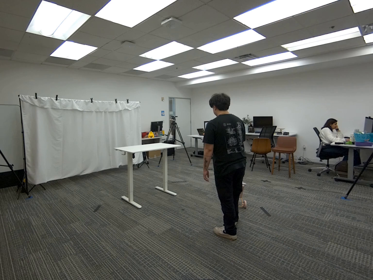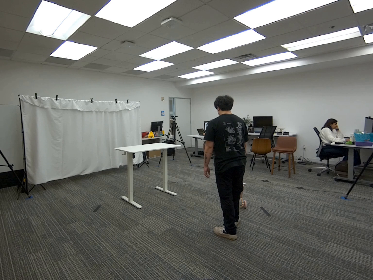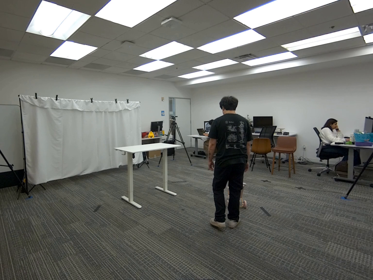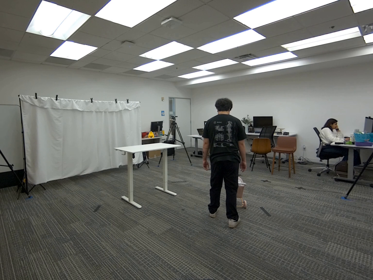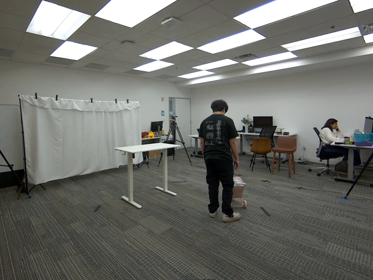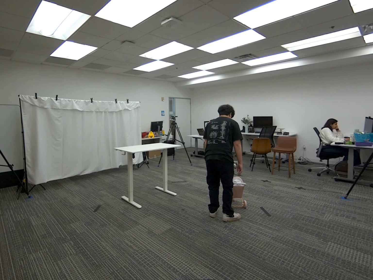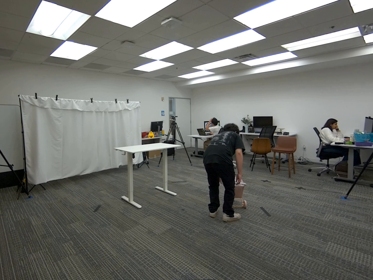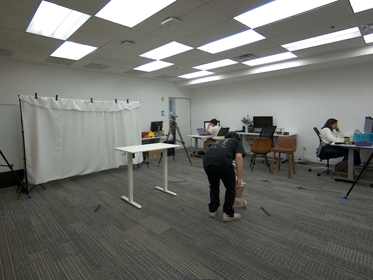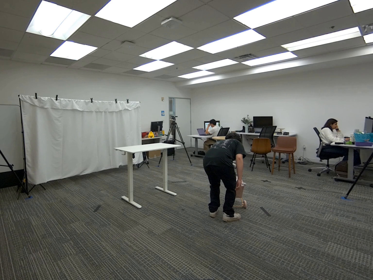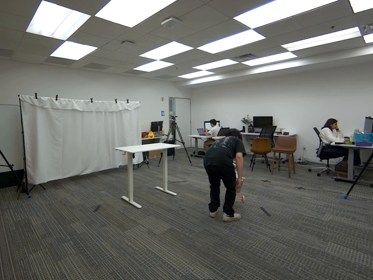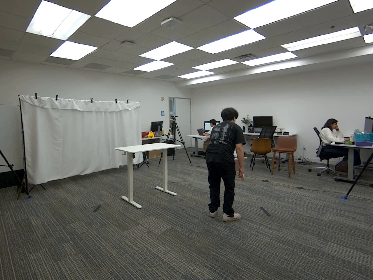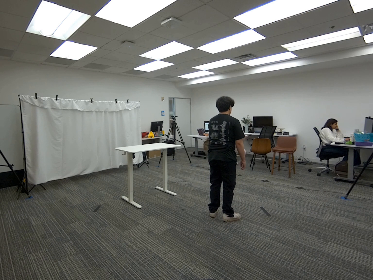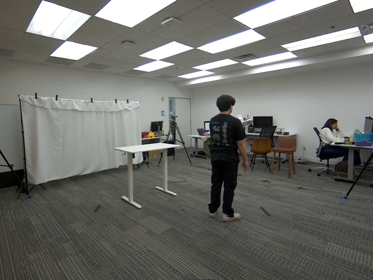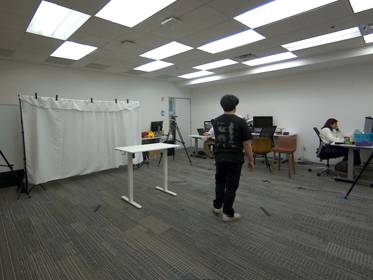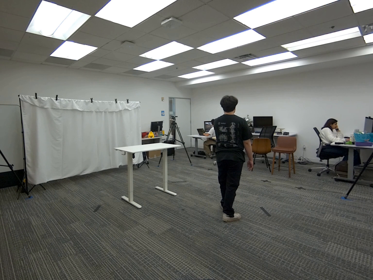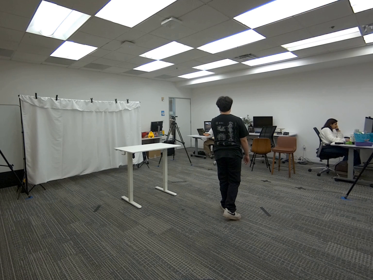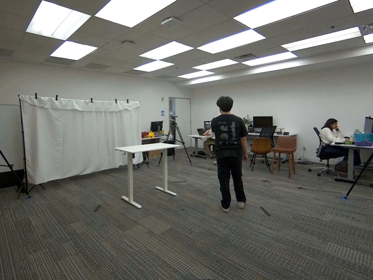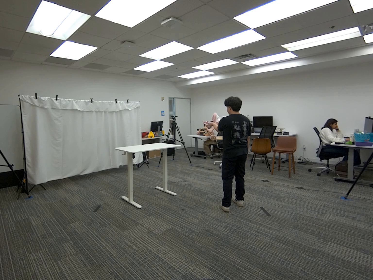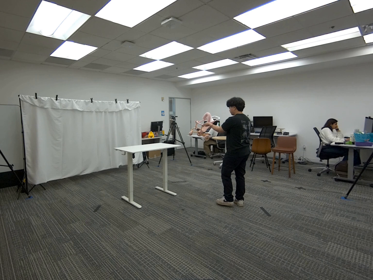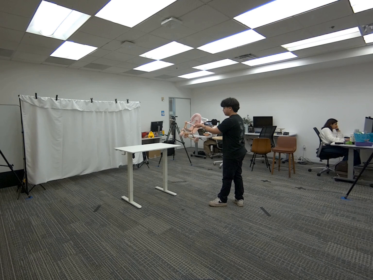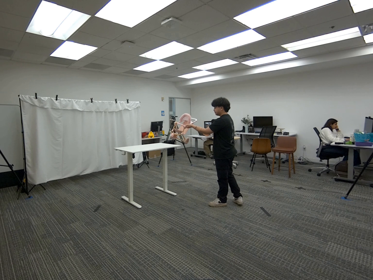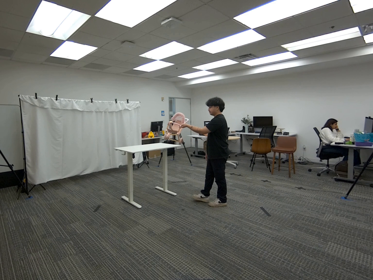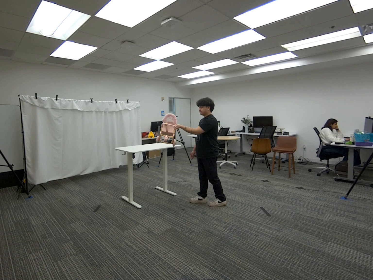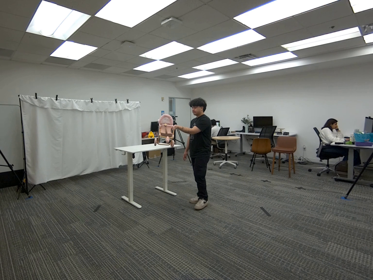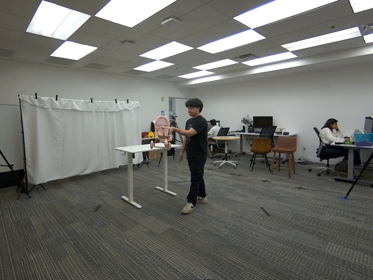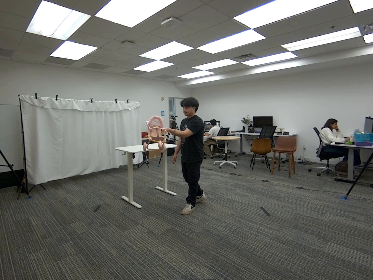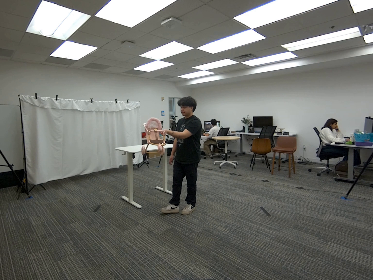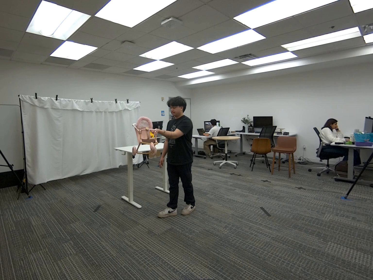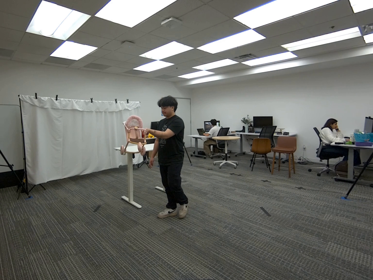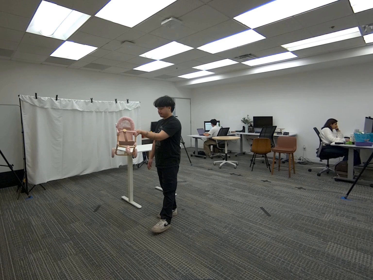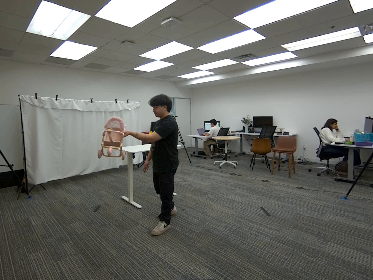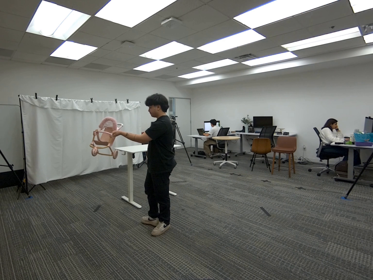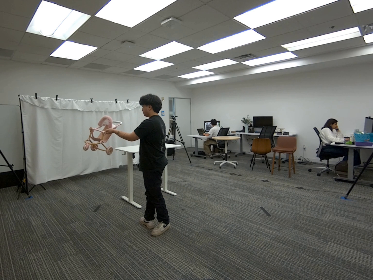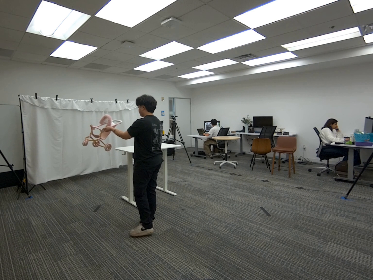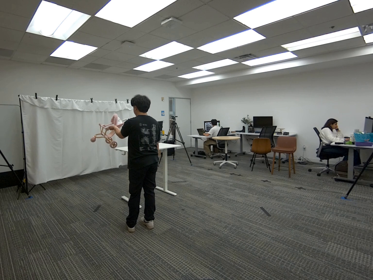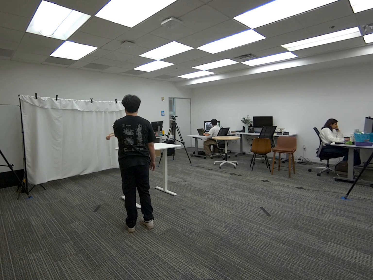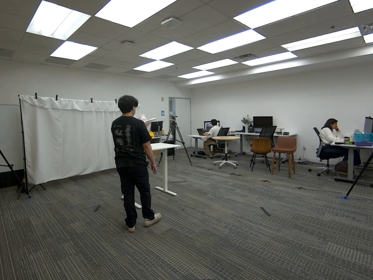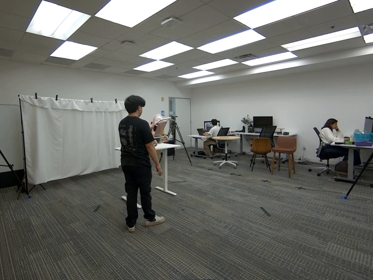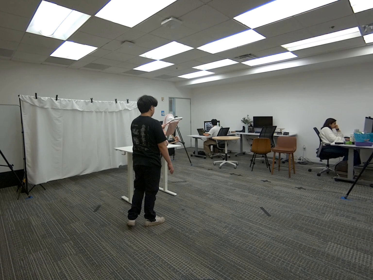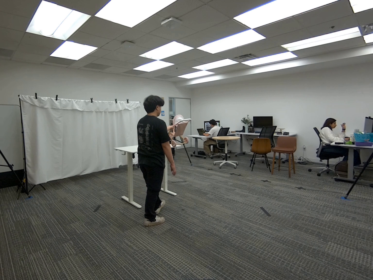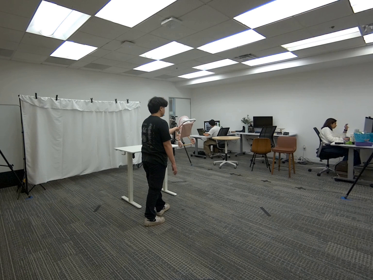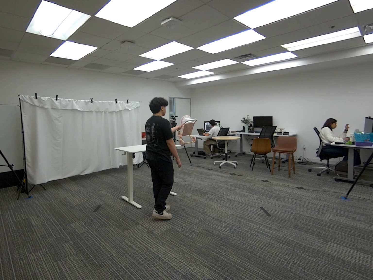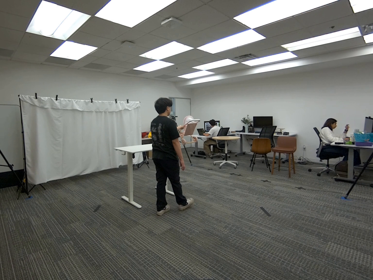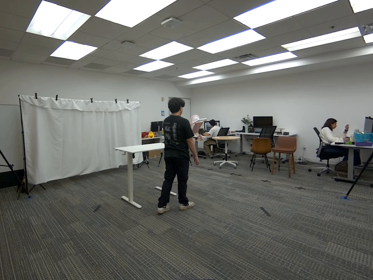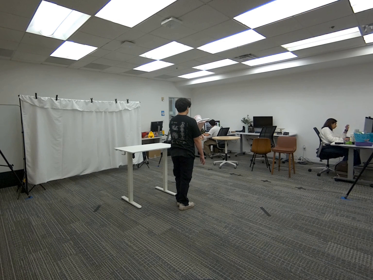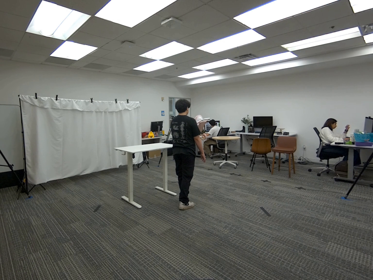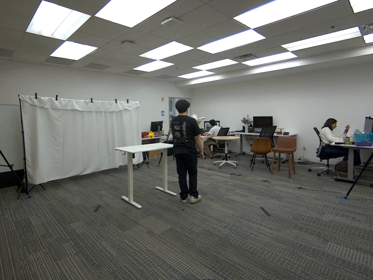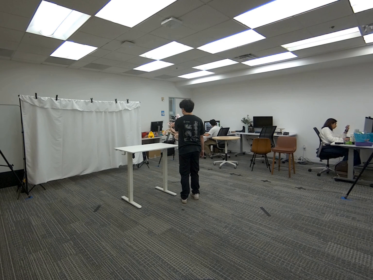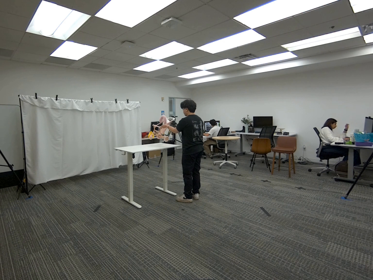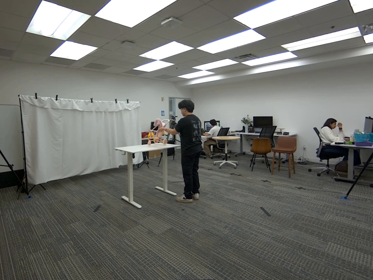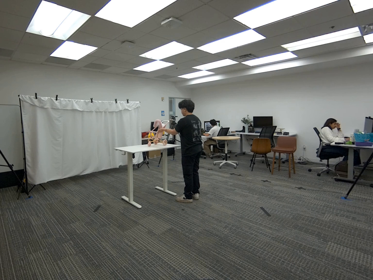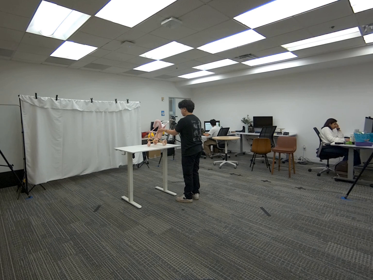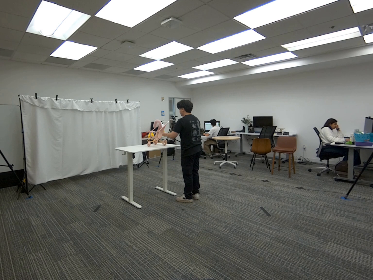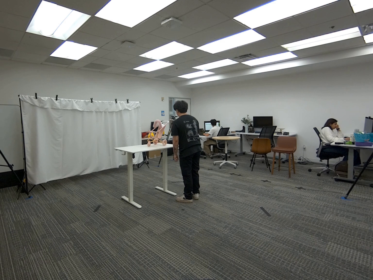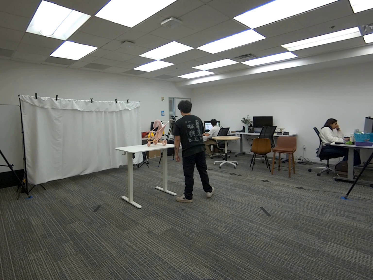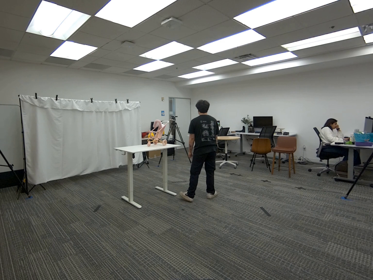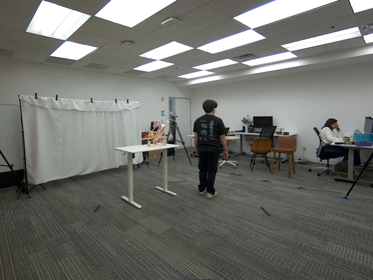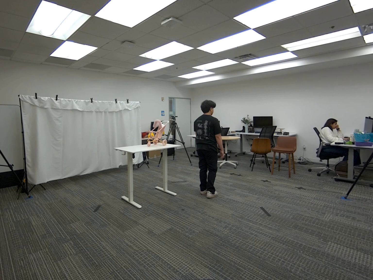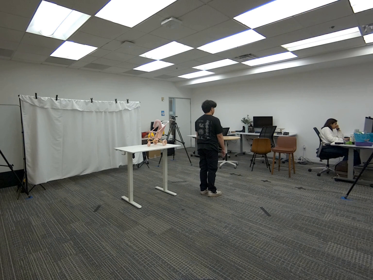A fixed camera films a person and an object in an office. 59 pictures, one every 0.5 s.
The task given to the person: Walk over to the toy stroller on the ground and pick up using left hand. Walk around the bounding area with the stroller in front and place on the white desk when finished.
